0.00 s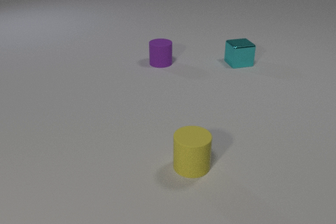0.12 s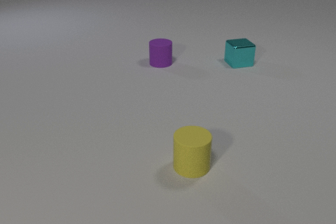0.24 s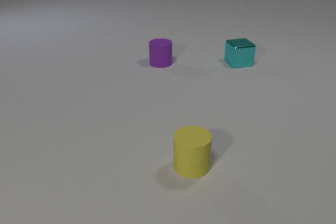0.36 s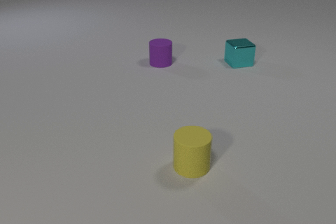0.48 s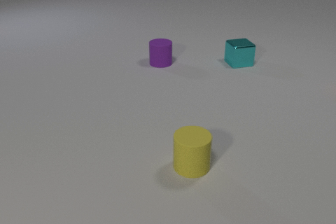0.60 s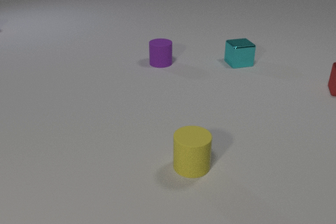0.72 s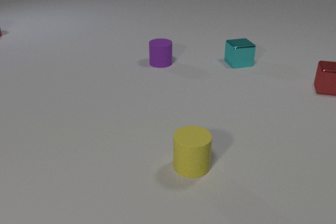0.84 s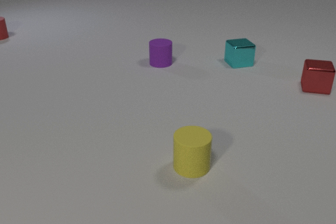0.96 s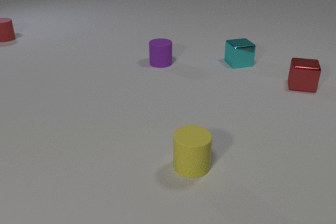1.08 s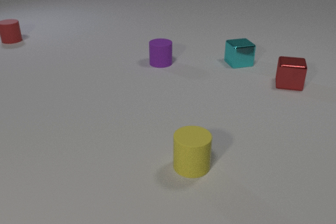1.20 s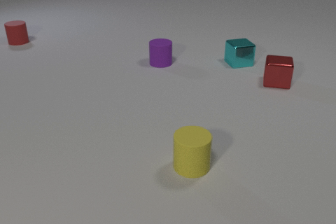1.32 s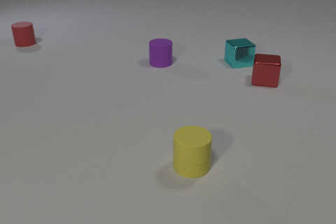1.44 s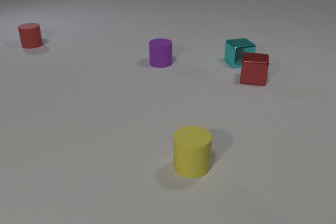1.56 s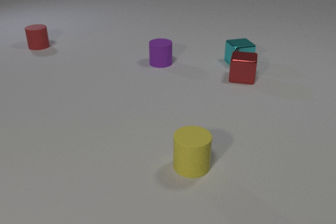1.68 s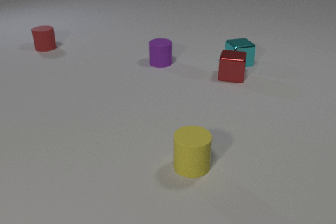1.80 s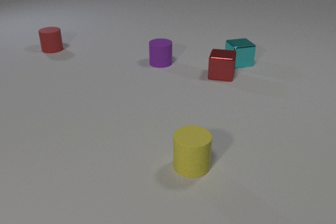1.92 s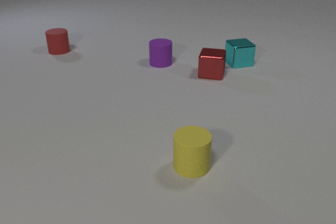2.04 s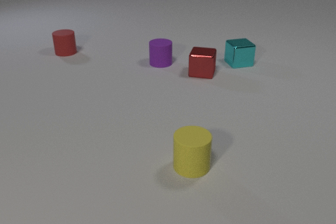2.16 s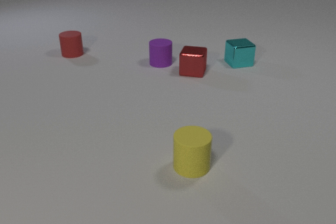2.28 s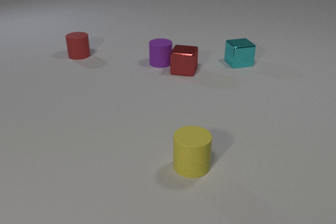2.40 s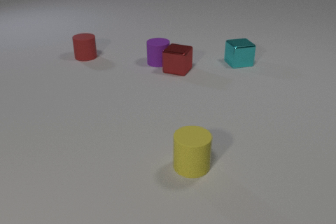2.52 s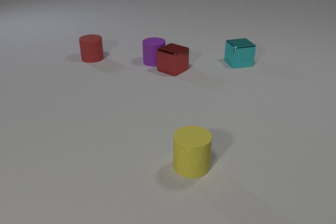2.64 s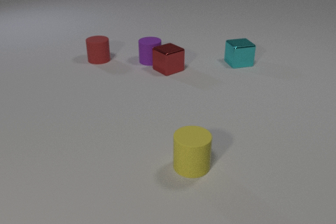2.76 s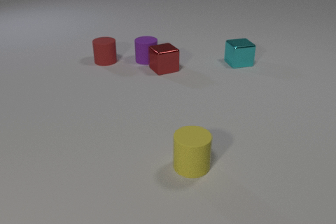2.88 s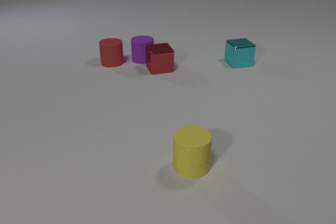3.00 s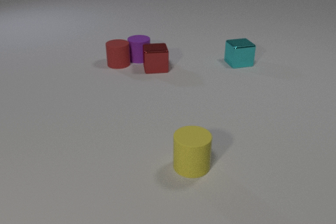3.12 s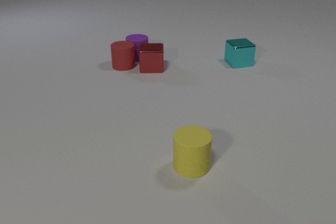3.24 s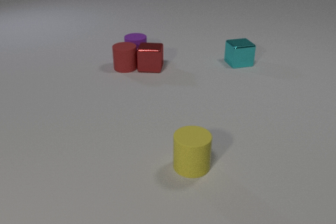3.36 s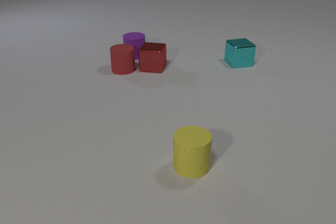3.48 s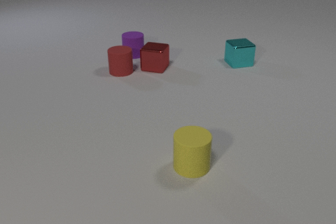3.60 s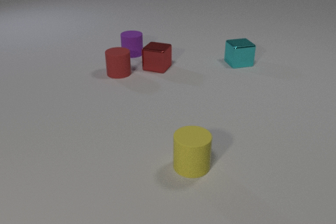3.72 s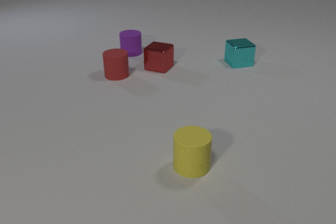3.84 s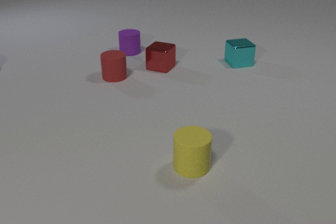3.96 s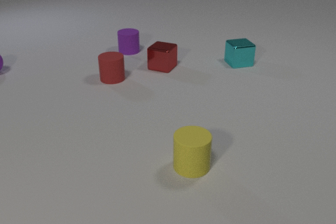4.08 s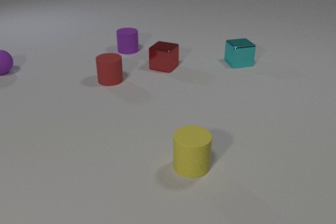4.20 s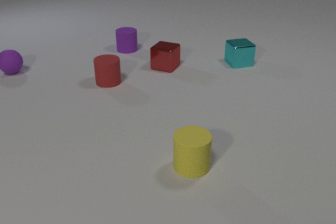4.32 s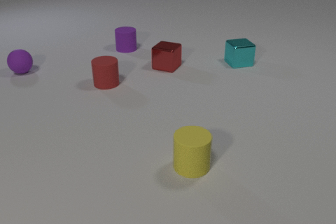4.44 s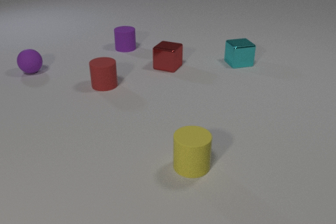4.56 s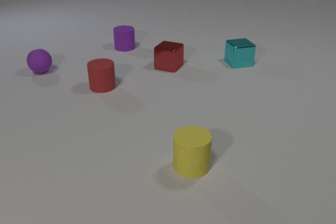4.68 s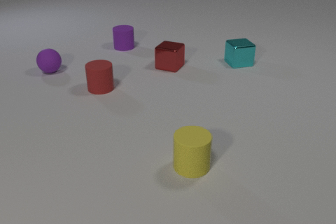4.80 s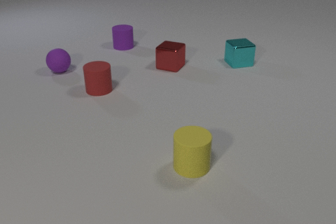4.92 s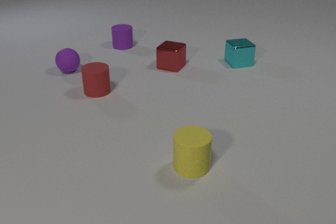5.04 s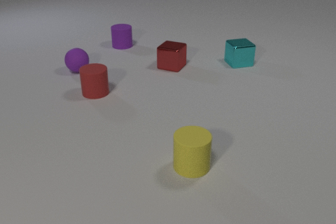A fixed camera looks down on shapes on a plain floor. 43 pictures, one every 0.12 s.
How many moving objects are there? 4.
What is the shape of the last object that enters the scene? sphere.
What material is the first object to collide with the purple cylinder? metal.
0.00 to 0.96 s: The red metal cube comes in at the right edge, slides to the left. The red rubber cylinder comes in at the left edge, slides toward the camera and to the right.
0.96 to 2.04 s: The red metal cube slides to the left. The red rubber cylinder slides toward the camera and to the right.
2.04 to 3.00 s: The red metal cube slides to the left, spins so that its near face slides to the left, clockwise seen from above. The purple rubber cylinder slides to the left and away from the camera. The red rubber cylinder slides to the right and toward the camera. The red metal cube and the purple rubber cylinder collide.
3.00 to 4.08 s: The red metal cube slides to the right, spins so that its near face slides to the left, clockwise seen from above. The purple rubber cylinder slides away from the camera and to the left. The red rubber cylinder slides toward the camera. The purple rubber sphere comes in at the left edge, rolls to the right. The purple rubber cylinder and the red rubber cylinder collide. The red metal cube and the red rubber cylinder collide.
4.08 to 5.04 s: The red metal cube slides to the right. The purple rubber cylinder slides away from the camera and to the left. The red rubber cylinder slides toward the camera and to the left. The purple rubber sphere rolls to the right.
